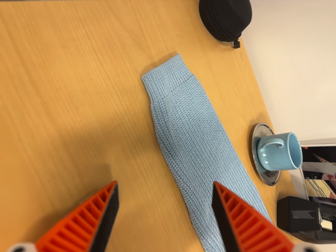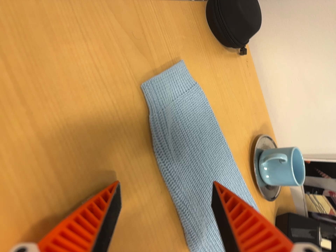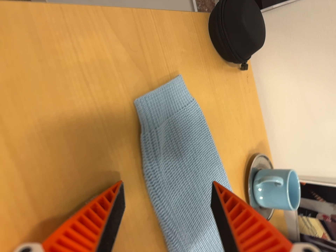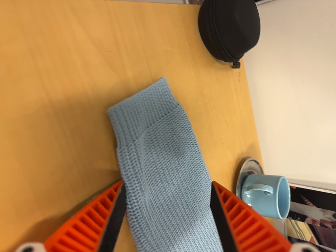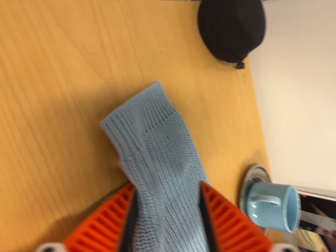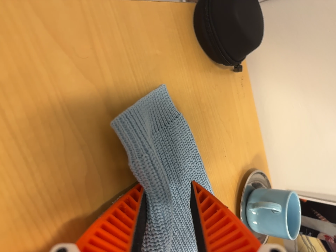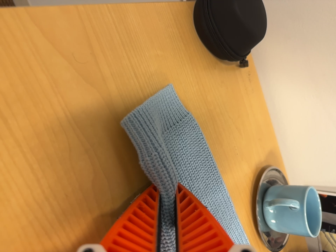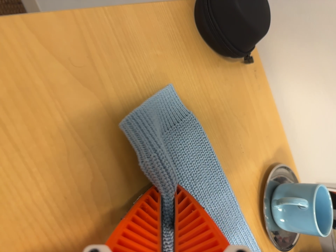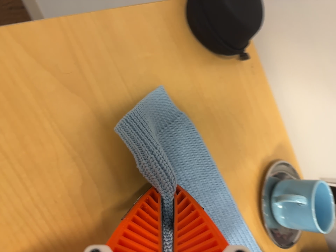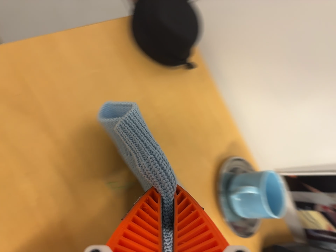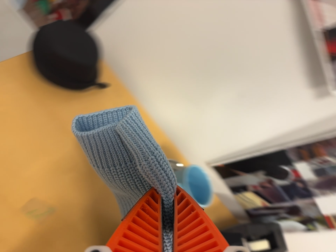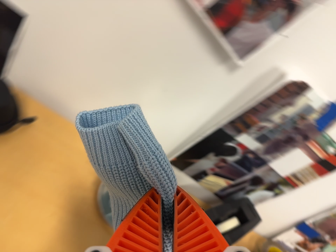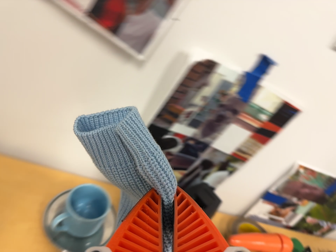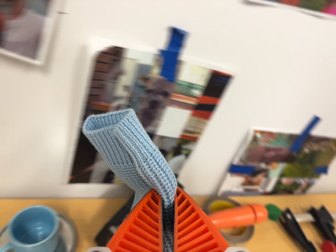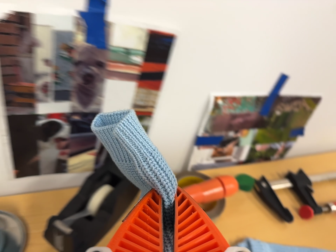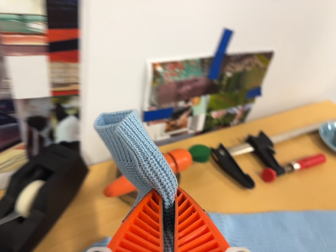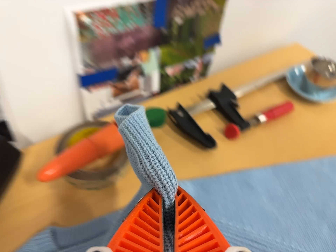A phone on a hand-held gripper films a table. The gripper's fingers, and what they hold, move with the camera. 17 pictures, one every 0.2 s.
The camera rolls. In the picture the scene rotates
counterclockwise.
0.0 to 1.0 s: The camera travels forward and toward the top of its view, about 12 cm, so what stands in front looms larger.
1.0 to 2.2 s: The camera travels to its right, about 22 cm, so close, fixed things drift to the left. It rolls about its line of sight by about 40 degrees, and the scene rotates counterclockwise.
2.2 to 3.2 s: The camera swings to its right by about 15 degrees, and the scene slides to the left. It travels to its right and forward, about 40 cm, so close, fixed things drift to the left. Its aim tips toward the bottom of its view by about 20 degrees, and the scene shifts upward. It rolls about its line of sight by about 50 degrees, and the scene rotates counterclockwise.
The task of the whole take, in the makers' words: left arm across.
The film runs forward here.
